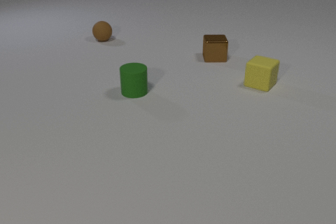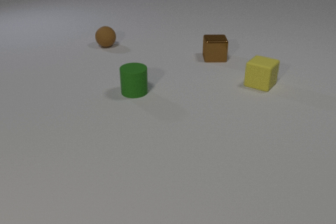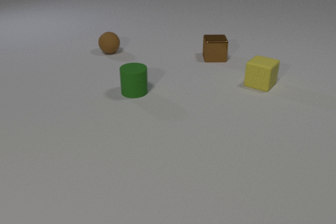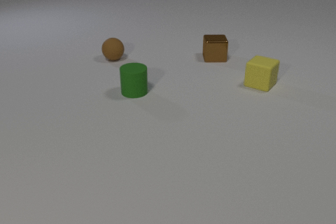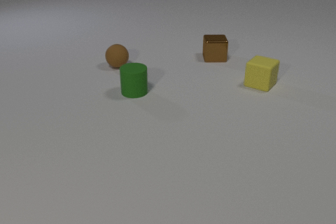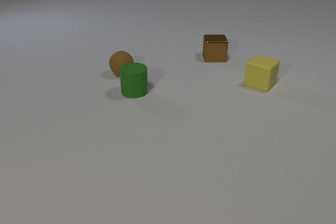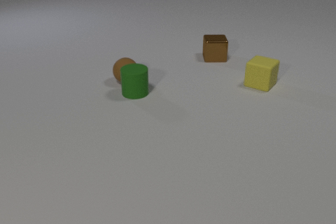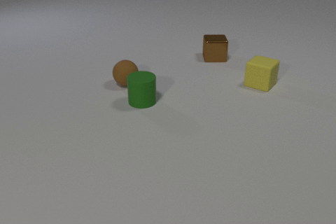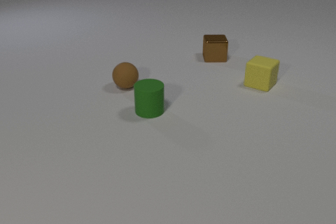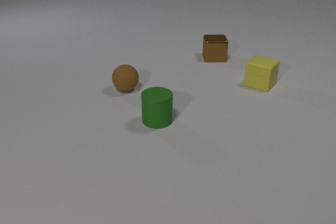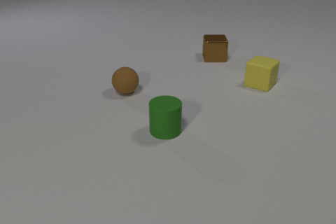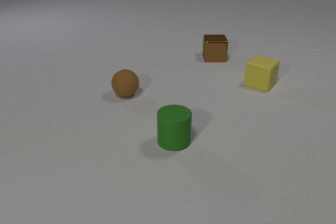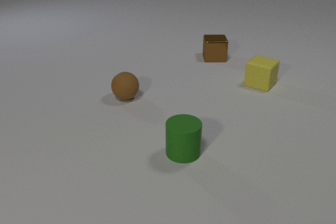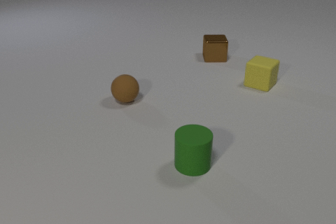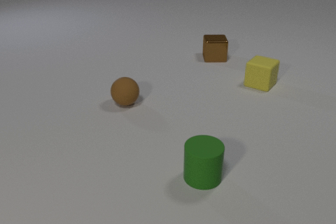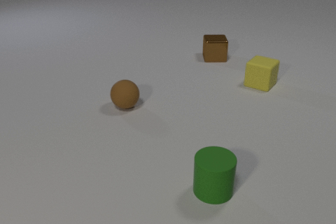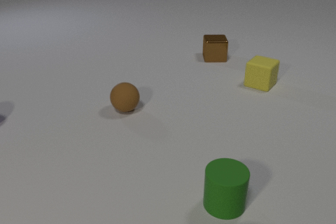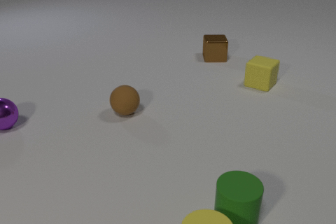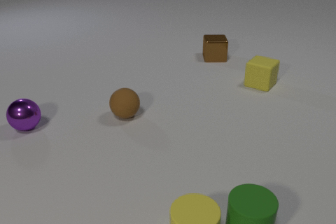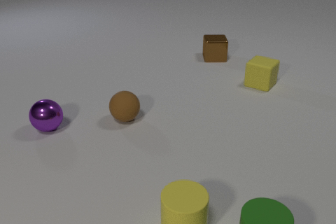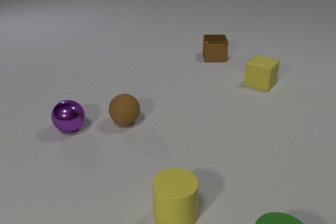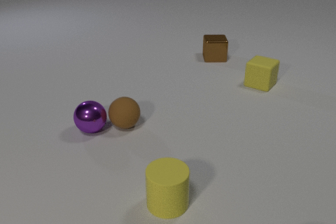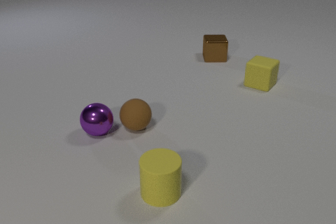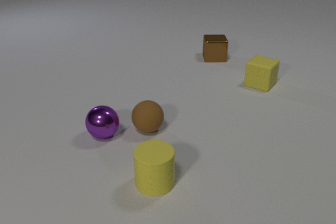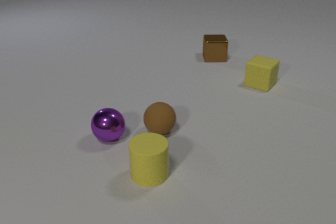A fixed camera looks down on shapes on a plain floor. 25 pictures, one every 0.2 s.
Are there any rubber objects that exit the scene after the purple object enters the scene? yes.
How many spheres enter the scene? 1.
What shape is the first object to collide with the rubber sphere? cylinder.
0.0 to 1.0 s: The brown rubber sphere rolls toward the camera.
1.0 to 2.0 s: The brown rubber sphere rolls toward the camera. The green rubber cylinder slides toward the camera. The brown rubber sphere and the green rubber cylinder collide.
2.0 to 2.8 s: The brown rubber sphere rolls toward the camera. The green rubber cylinder slides toward the camera and to the right.
2.8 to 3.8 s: The brown rubber sphere rolls toward the camera. The green rubber cylinder slides toward the camera and to the right. The purple metal sphere comes in at the left edge, rolls to the right and toward the camera. The yellow rubber cylinder comes in at the bottom edge, slides away from the camera and to the left.
3.8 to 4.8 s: The brown rubber sphere rolls to the right and toward the camera. The green rubber cylinder slides toward the camera and to the right, leaves at the bottom edge. The purple metal sphere rolls to the right and toward the camera. The yellow rubber cylinder slides away from the camera and to the left. The brown rubber sphere and the purple metal sphere collide.
